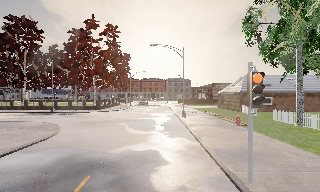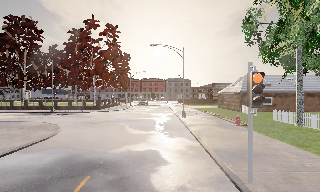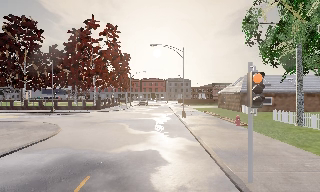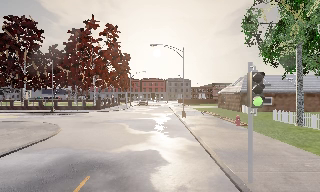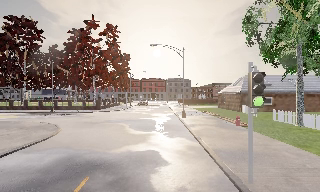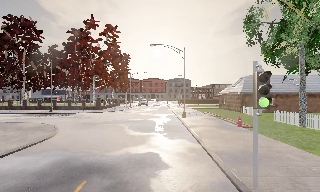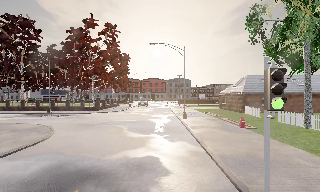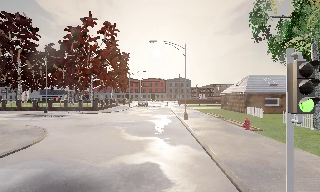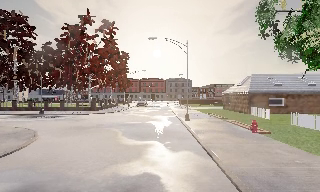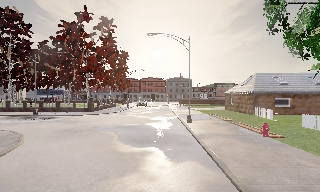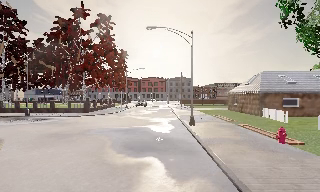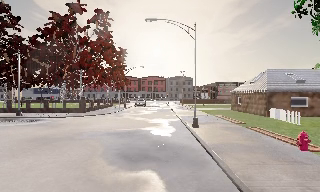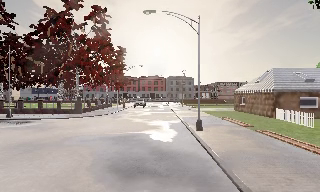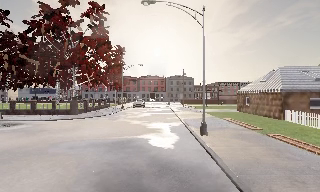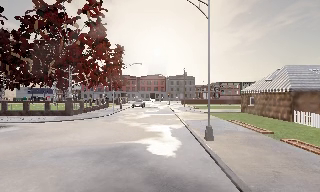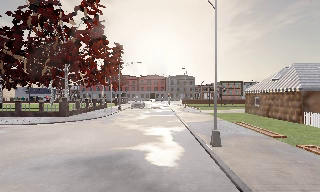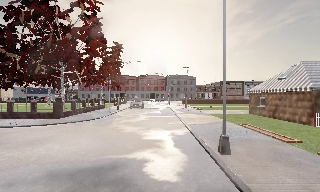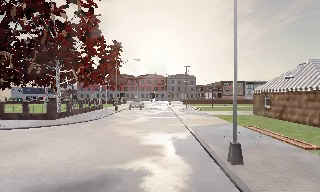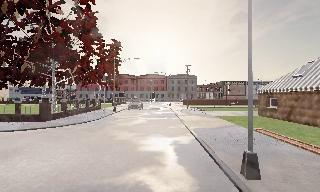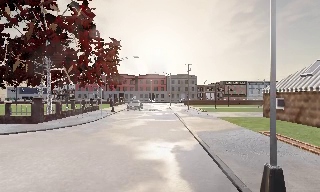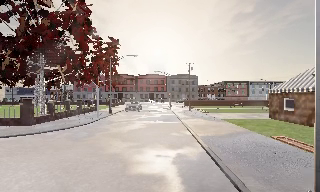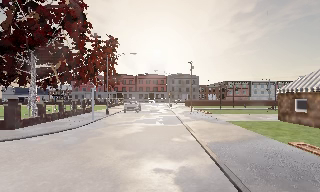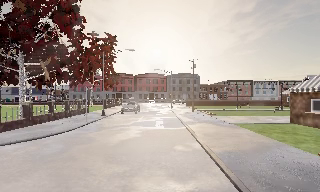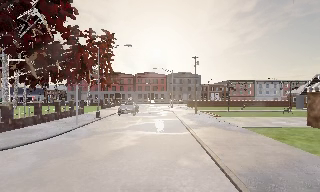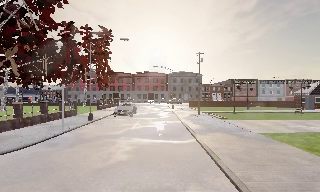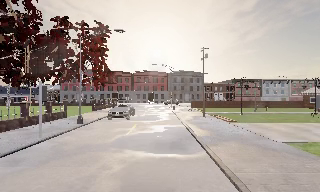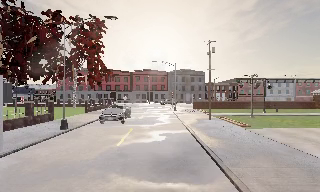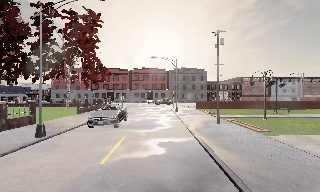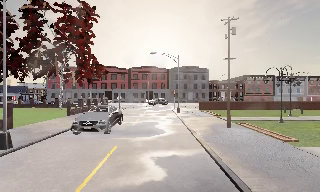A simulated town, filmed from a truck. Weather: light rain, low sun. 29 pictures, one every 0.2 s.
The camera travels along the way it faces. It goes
forward.
0.0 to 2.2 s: The camera travels forward, about 6 m, so what stands in front looms larger. It gains speed.
2.2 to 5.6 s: The camera travels forward, about 25 m, so what stands in front looms larger. It gains speed.
The film runs forward here.
